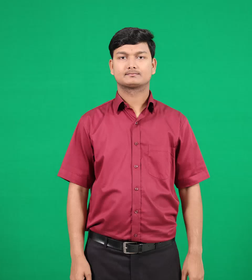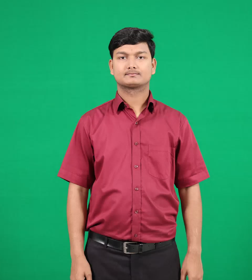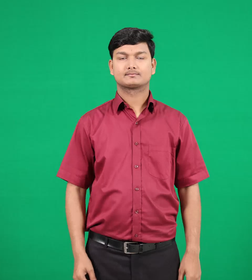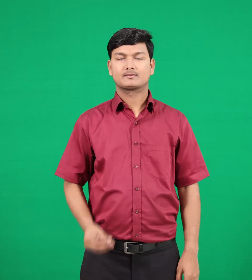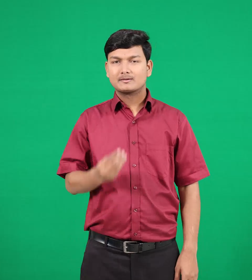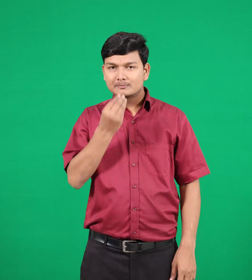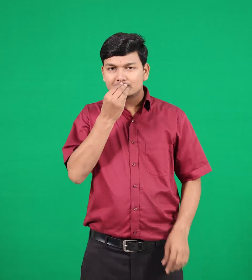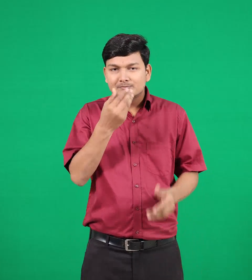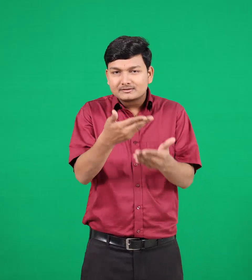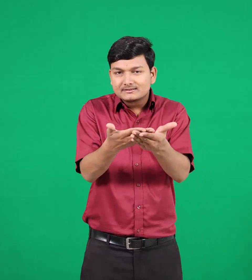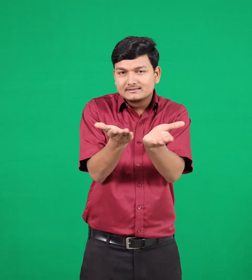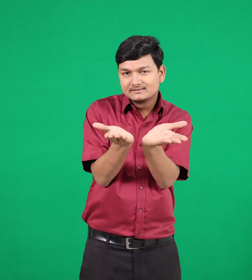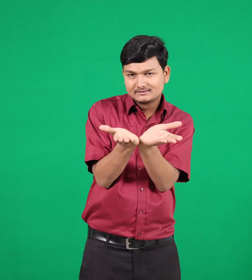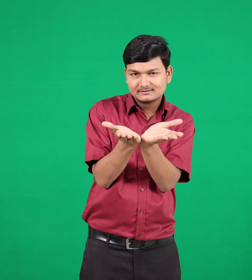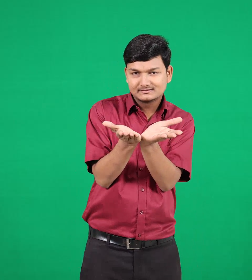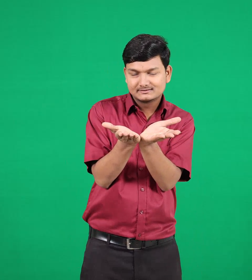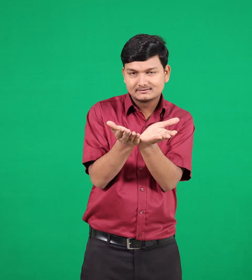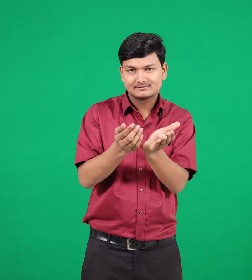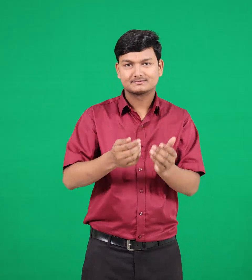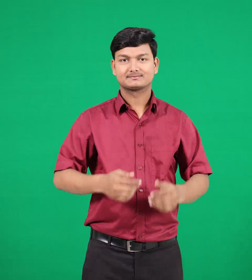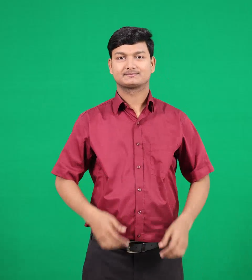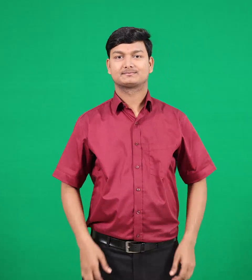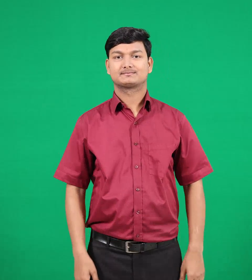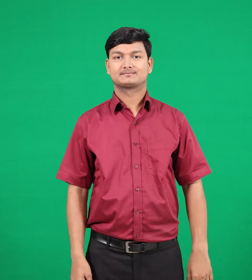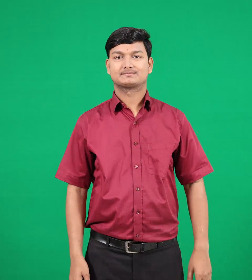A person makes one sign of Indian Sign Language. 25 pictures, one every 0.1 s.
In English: plate
